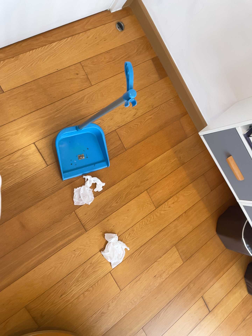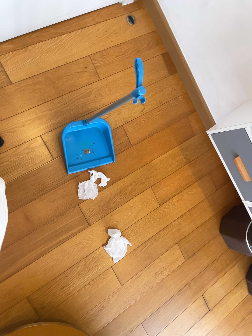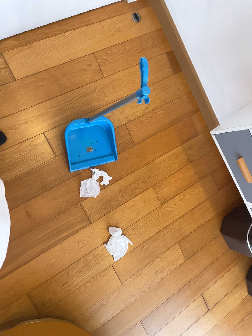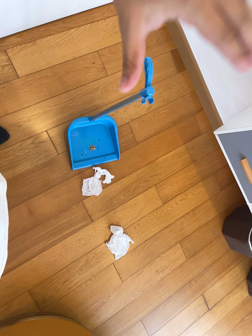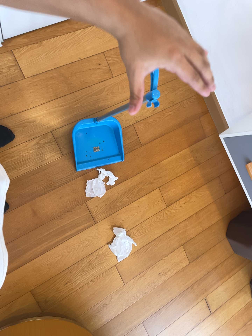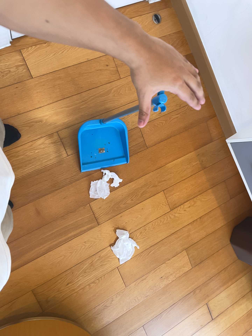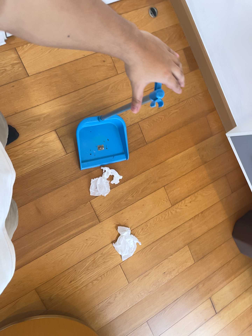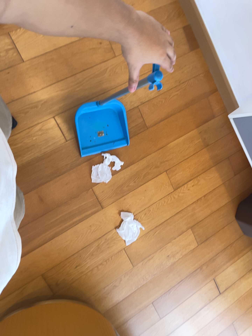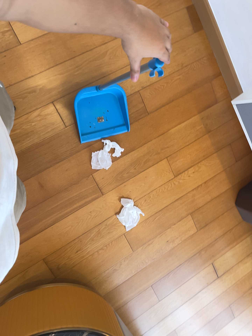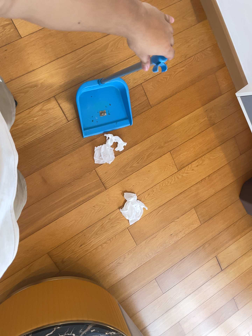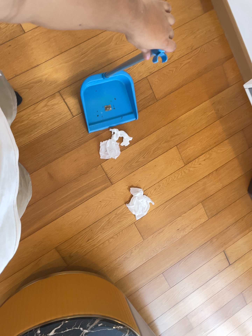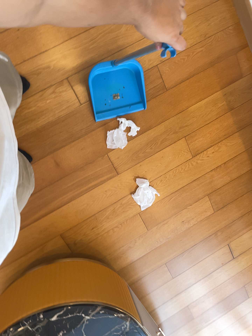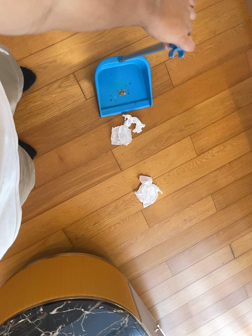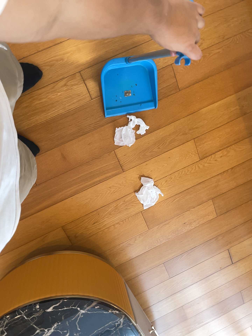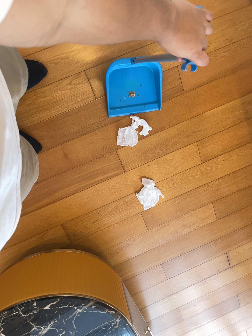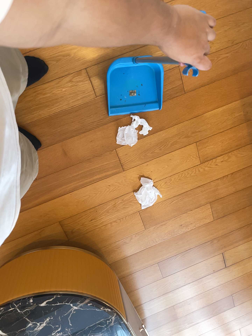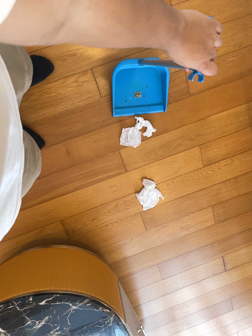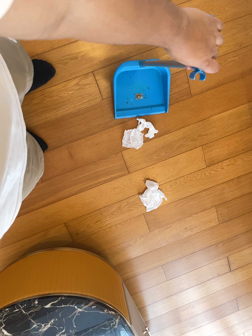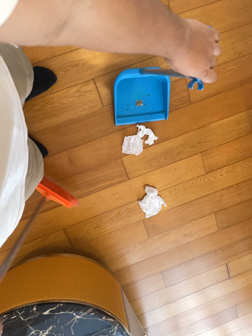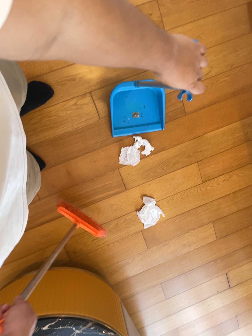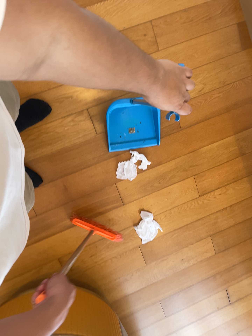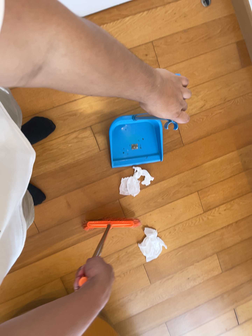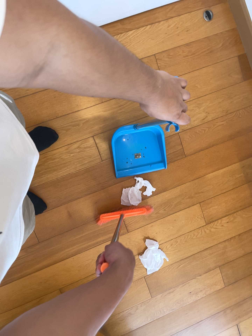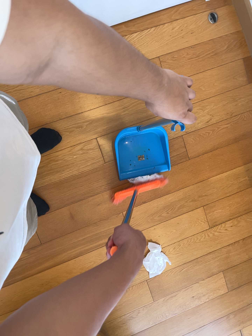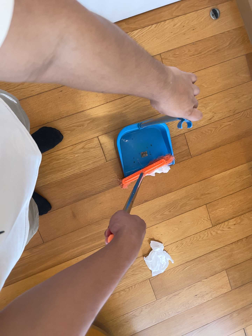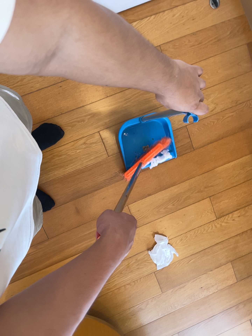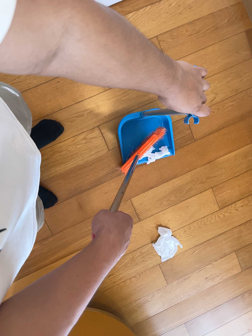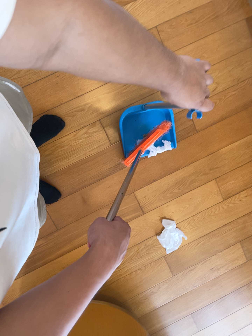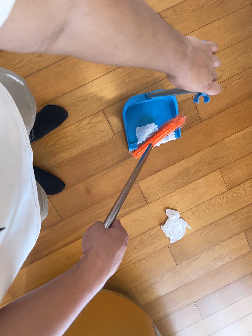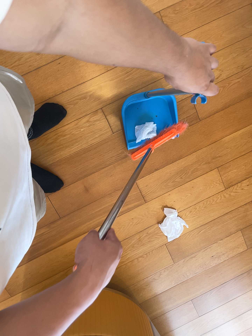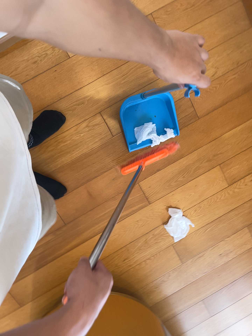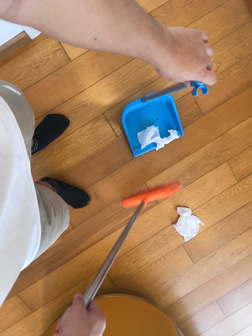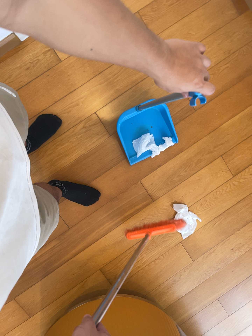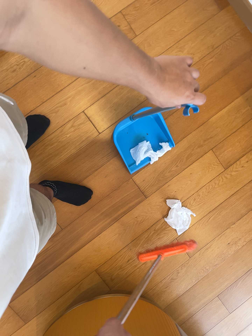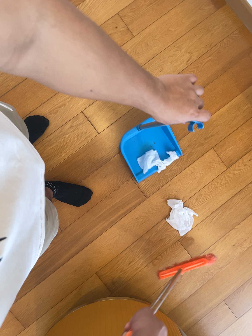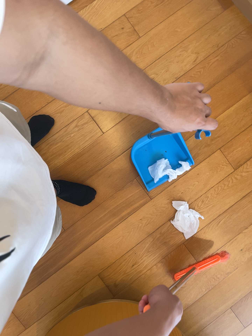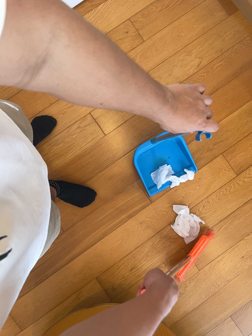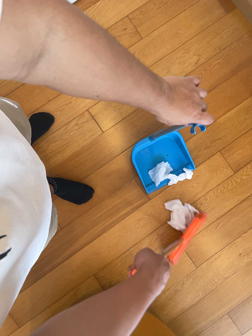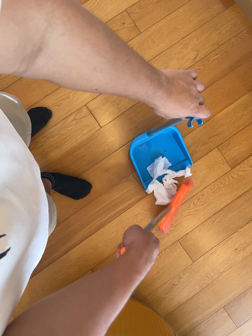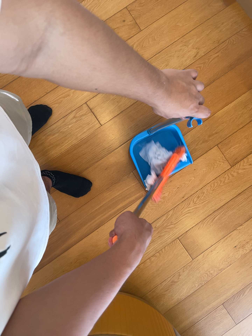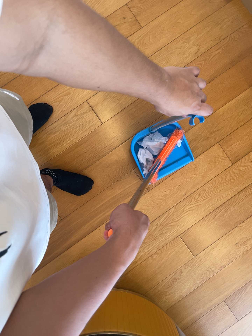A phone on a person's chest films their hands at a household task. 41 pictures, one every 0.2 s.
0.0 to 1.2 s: The camera shifts only a little, or ends up much as it began.
1.2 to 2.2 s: The camera's aim tips toward the bottom of its view by about 15 degrees, and the scene shifts upward.
2.2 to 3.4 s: The camera travels toward the top of its view, about 6 cm. It rolls about its line of sight by about 10 degrees, and the scene rotates clockwise.
3.4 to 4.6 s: The camera's aim tips toward the top of its view by about 15 degrees, and the scene shifts downward.
4.6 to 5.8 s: The camera shifts only a little, or ends up much as it began.
5.8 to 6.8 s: The camera travels toward the bottom of its view and to its right, about 22 cm. Its aim tips toward the top of its view by about 10 degrees. It rolls about its line of sight by about 10 degrees, and the scene rotates counterclockwise.
6.8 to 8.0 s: The camera travels toward the bottom of its view, about 6 cm, so close, fixed things drift upward.
The film runs forward here.
